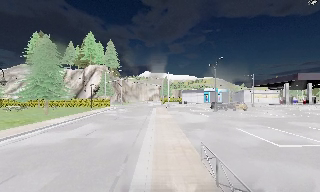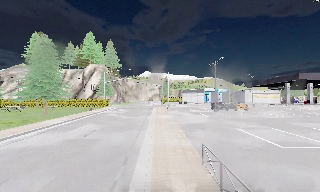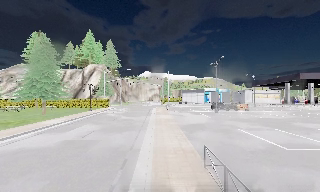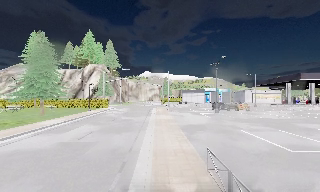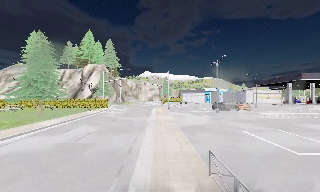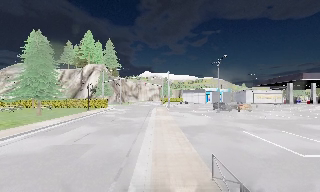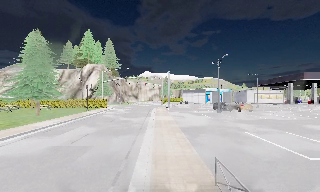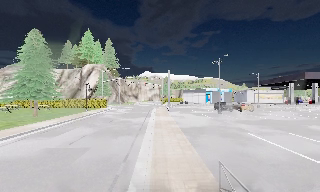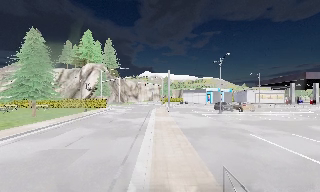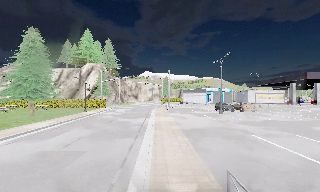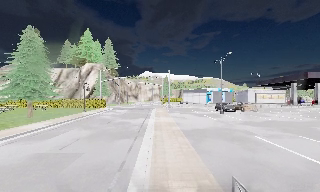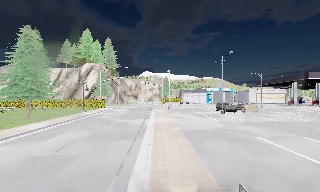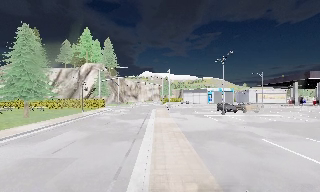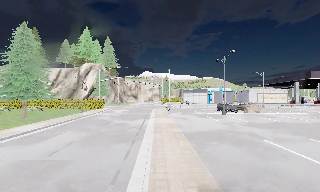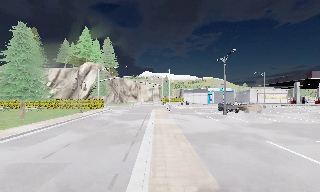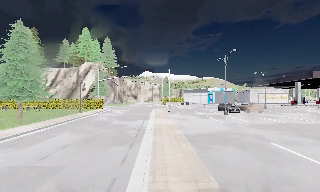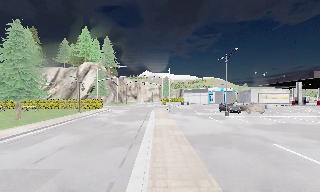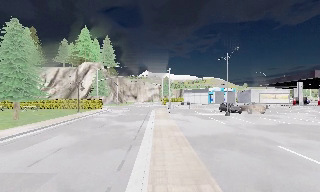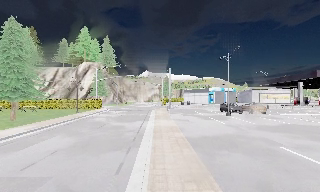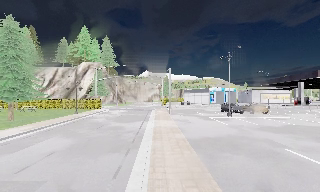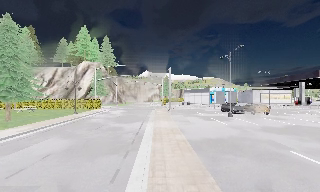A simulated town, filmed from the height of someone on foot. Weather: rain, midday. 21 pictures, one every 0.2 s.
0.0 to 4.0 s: The camera travels forward, about 5 m, so what stands in front looms larger.
The film runs forward here.
